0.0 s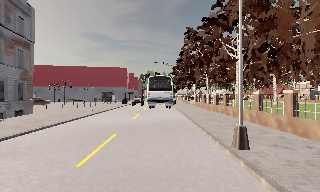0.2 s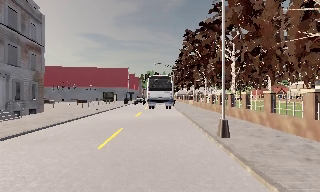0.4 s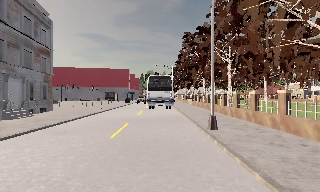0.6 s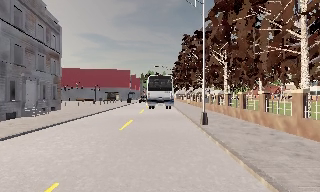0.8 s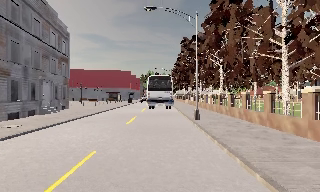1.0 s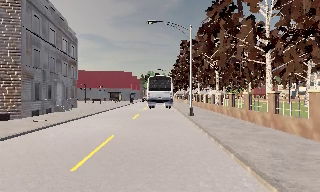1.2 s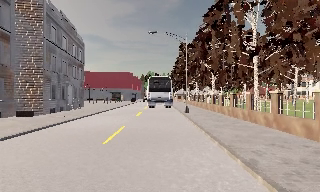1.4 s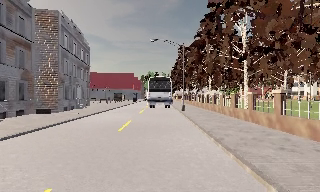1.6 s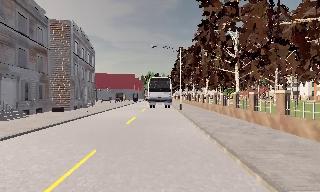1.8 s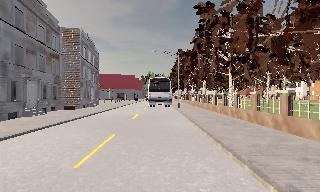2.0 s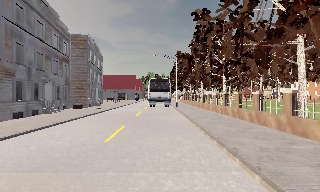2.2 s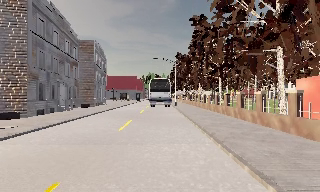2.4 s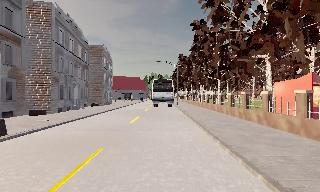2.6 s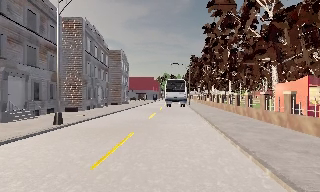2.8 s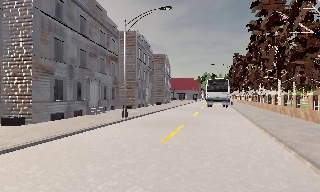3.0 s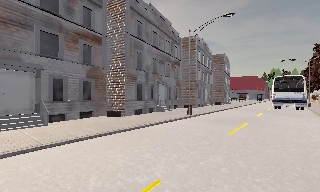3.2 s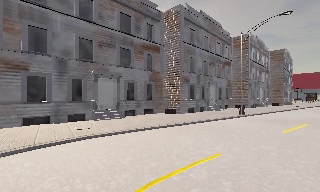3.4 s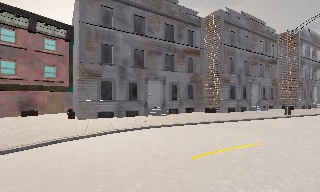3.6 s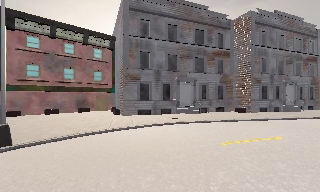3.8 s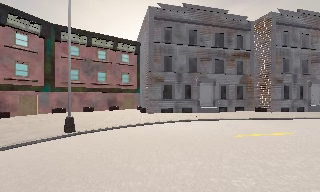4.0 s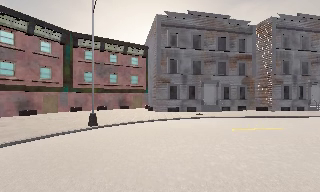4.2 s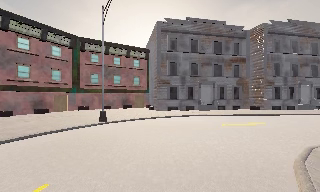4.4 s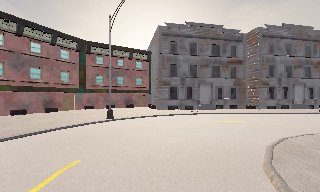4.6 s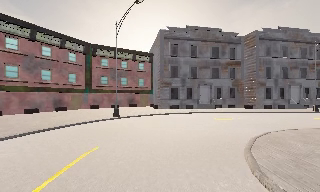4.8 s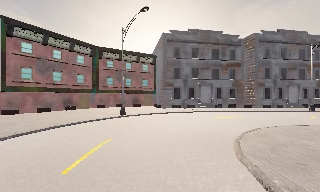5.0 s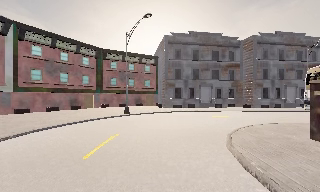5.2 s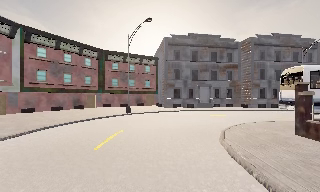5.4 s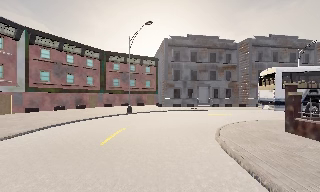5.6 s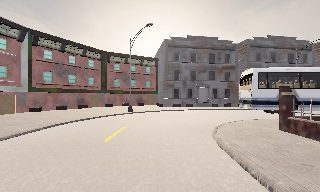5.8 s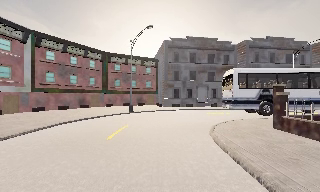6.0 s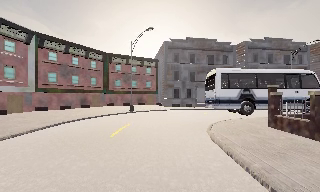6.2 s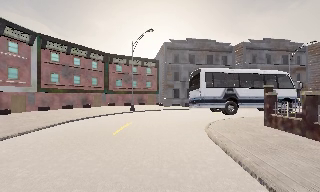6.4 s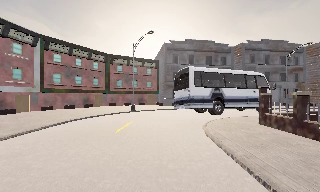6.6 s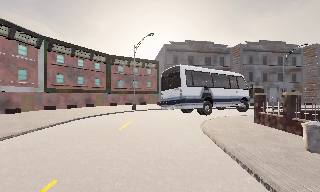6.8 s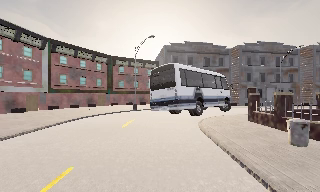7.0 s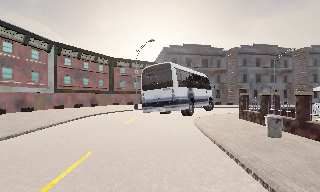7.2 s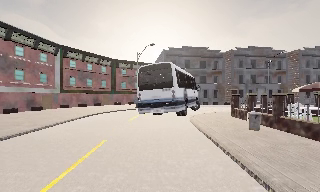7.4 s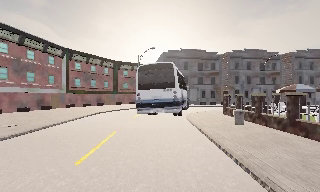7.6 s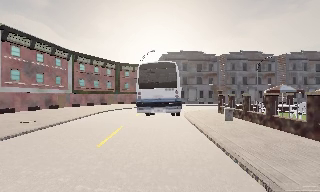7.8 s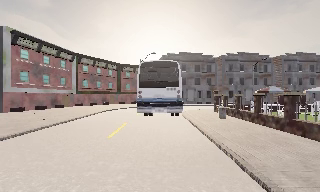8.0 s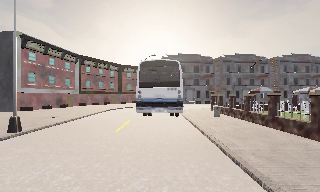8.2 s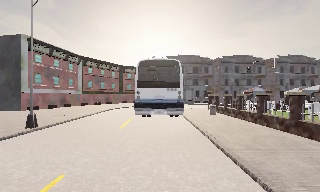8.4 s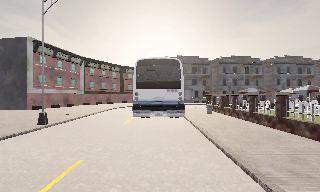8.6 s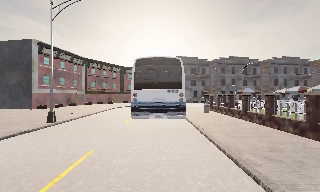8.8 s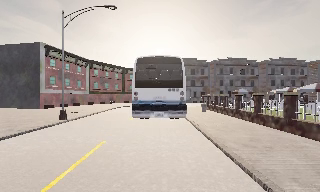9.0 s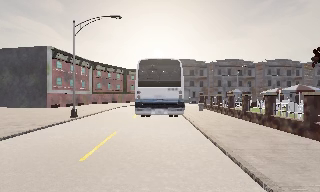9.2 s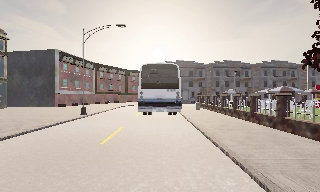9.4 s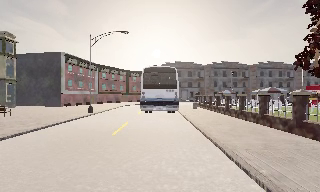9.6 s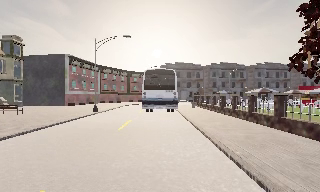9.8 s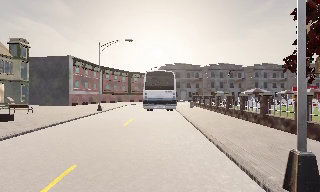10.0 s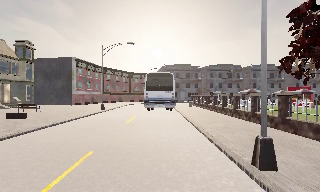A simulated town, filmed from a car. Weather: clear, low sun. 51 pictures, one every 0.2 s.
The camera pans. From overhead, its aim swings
counterclockwise.
The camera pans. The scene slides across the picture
to the right.
0.0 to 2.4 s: The camera travels backward, about 25 m, so what stands in front gets smaller.
2.4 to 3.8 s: The scene slides to the right, as the camera pans about 85 degrees to its left. It travels backward, about 13 m.
3.8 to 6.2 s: The camera travels backward, about 10 m, so what stands in front gets smaller. It loses speed.
6.2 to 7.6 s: The camera travels backward, about 7 m, so what stands in front gets smaller. It gains speed.
7.6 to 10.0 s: The camera travels backward, about 13 m, so what stands in front gets smaller.
The film runs backward here.
